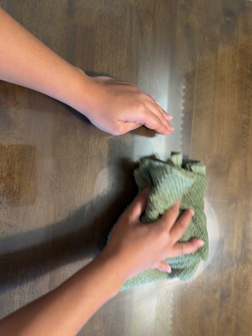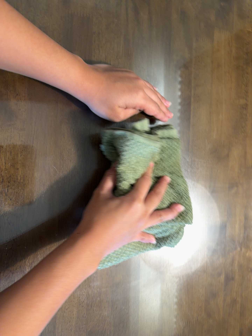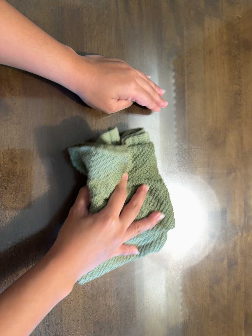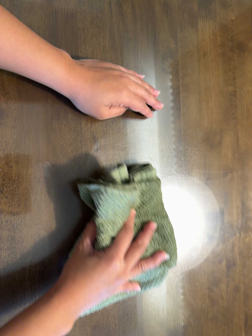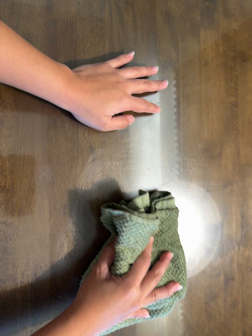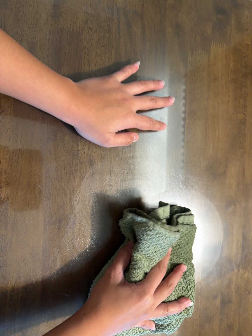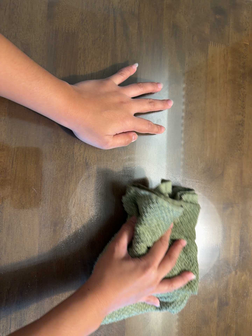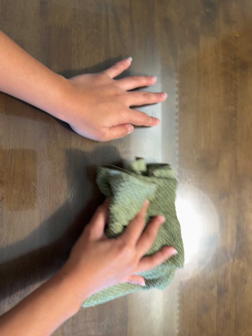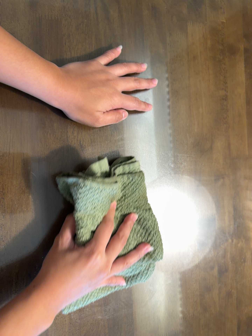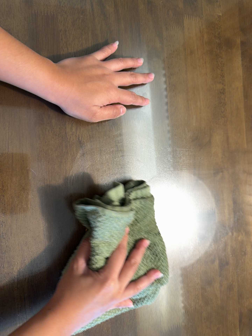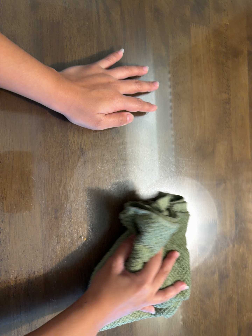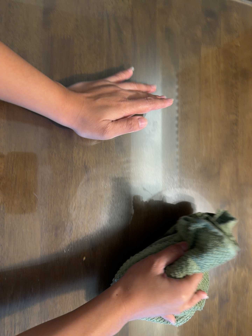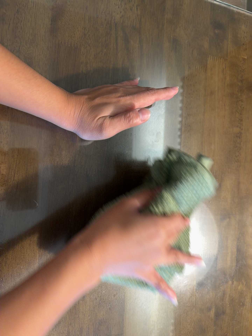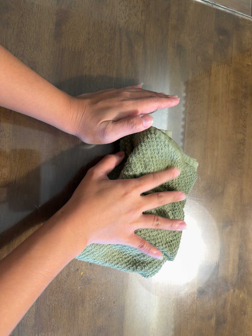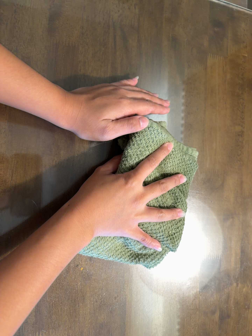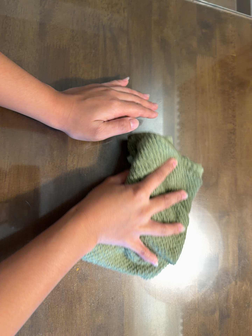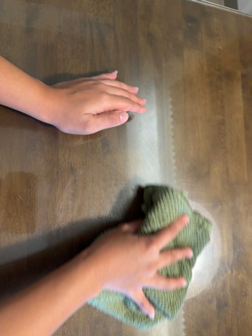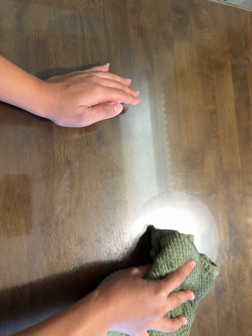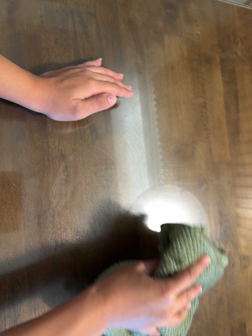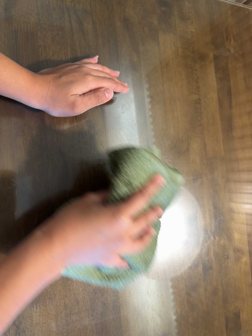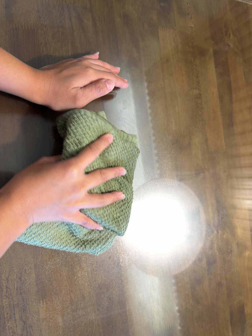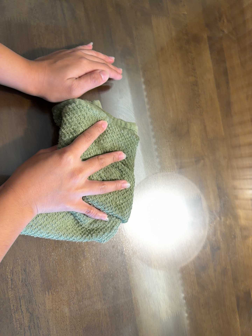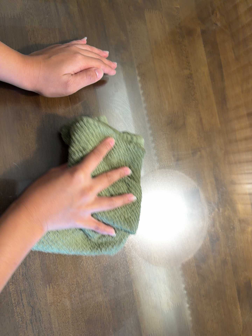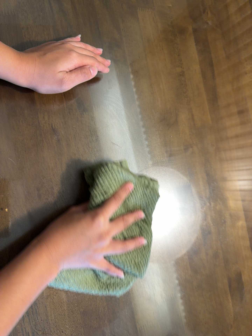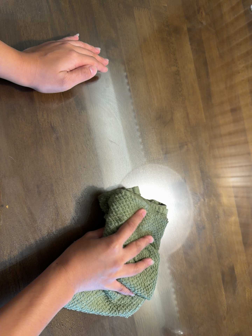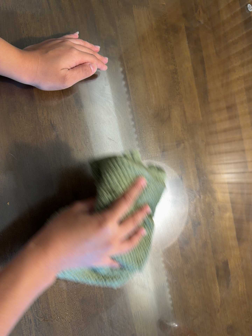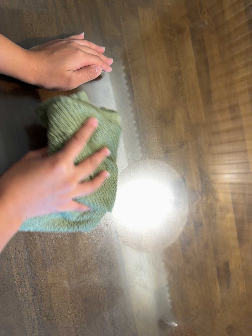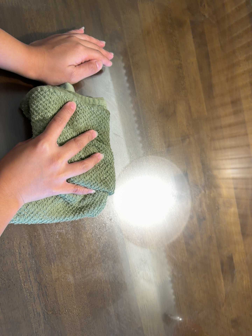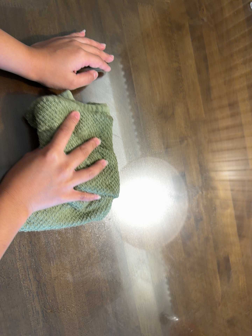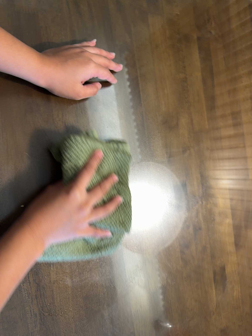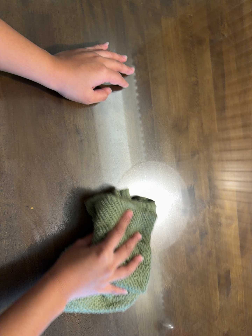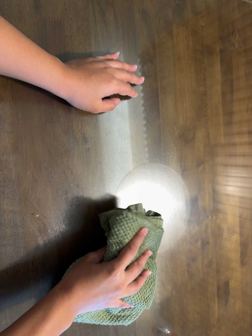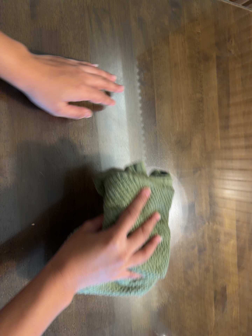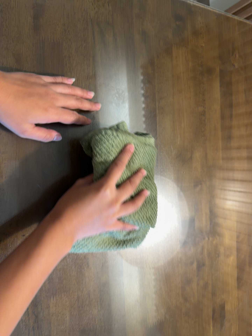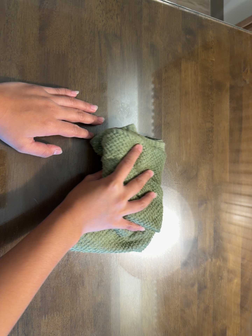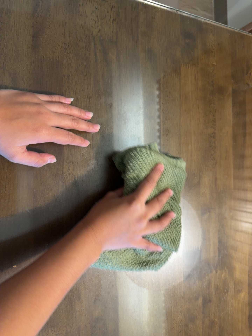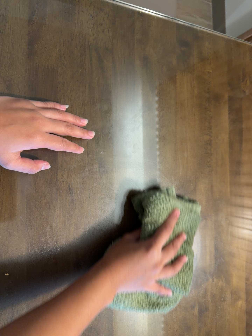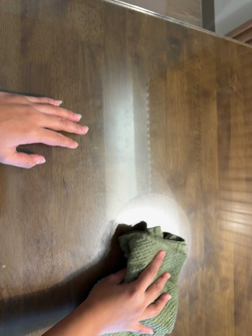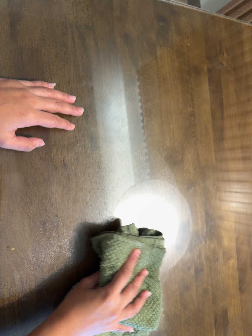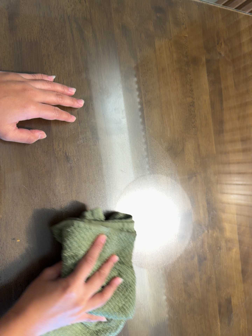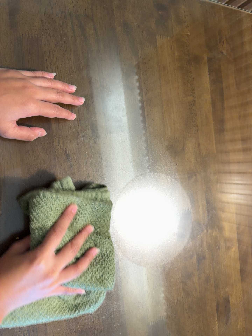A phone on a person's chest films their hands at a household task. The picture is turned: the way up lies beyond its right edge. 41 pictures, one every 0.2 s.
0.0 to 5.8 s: The camera travels backward, about 8 cm, so what stands in front gets smaller. It rolls about its line of sight by about 10 degrees, and the scene rotates counterclockwise.
5.8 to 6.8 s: The camera travels toward the top of its view, about 7 cm, so close, fixed things drift downward. It rolls about its line of sight by about 10 degrees, and the scene rotates clockwise.
6.8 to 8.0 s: The camera shifts only a little, or ends up much as it began.
The film runs forward here.
